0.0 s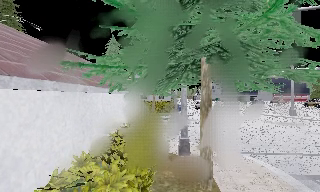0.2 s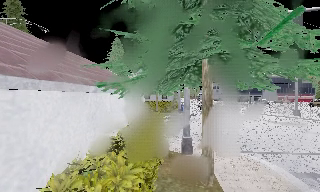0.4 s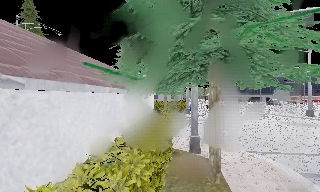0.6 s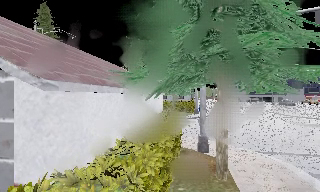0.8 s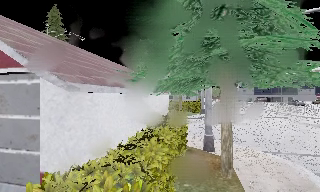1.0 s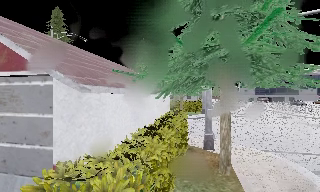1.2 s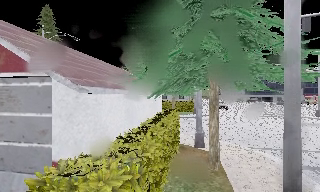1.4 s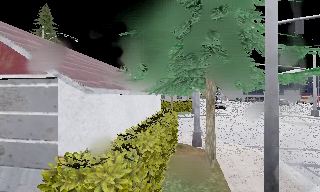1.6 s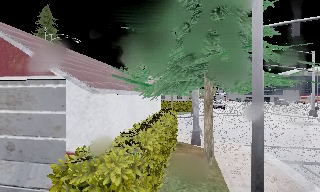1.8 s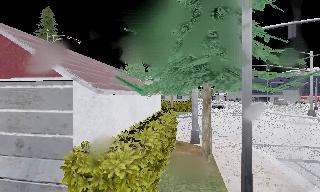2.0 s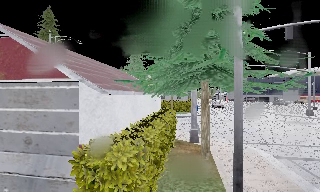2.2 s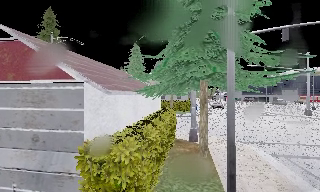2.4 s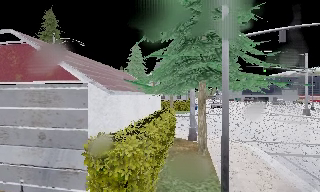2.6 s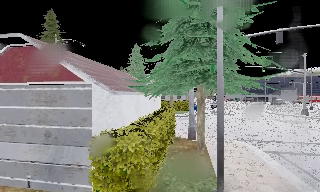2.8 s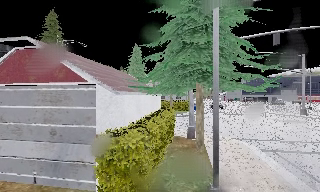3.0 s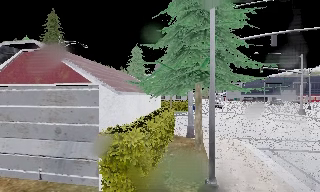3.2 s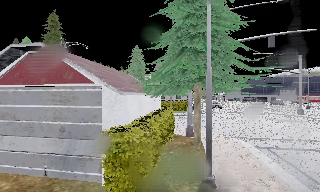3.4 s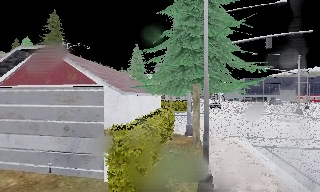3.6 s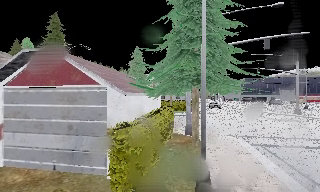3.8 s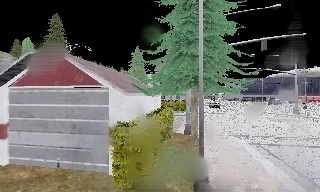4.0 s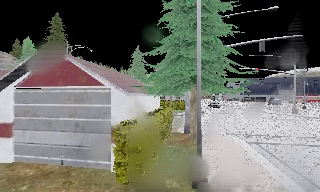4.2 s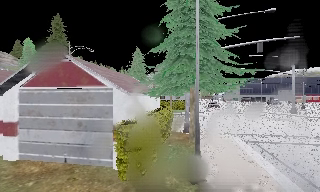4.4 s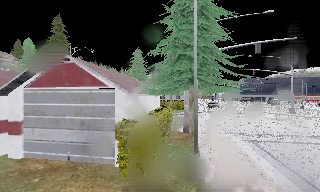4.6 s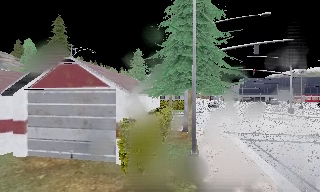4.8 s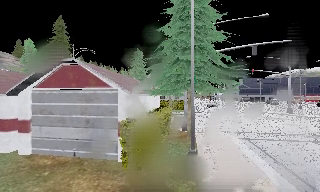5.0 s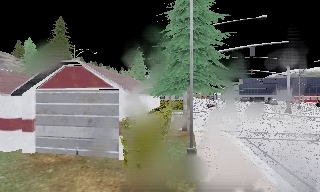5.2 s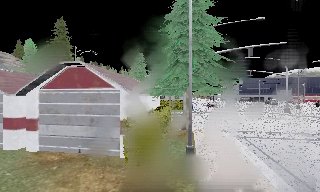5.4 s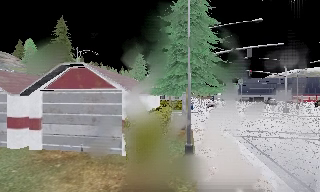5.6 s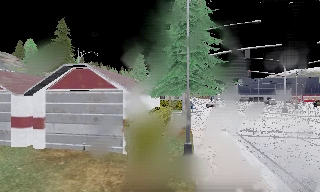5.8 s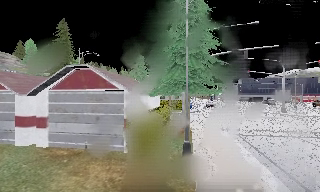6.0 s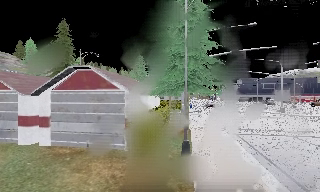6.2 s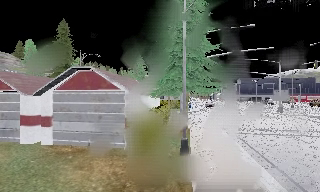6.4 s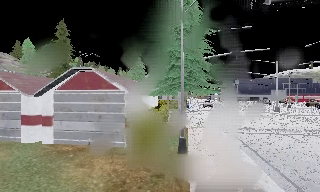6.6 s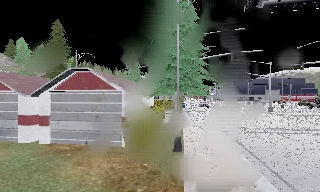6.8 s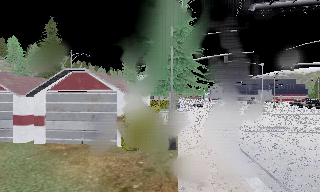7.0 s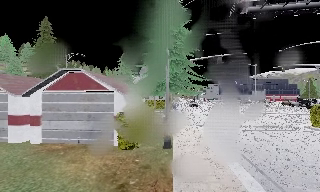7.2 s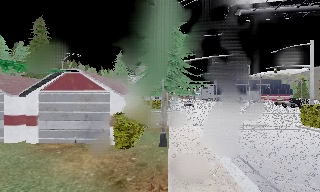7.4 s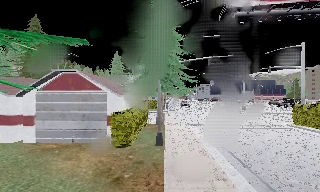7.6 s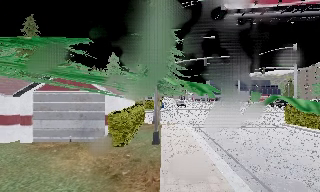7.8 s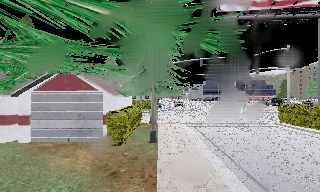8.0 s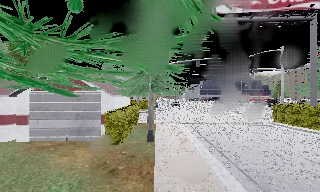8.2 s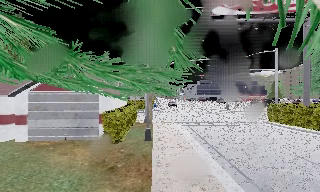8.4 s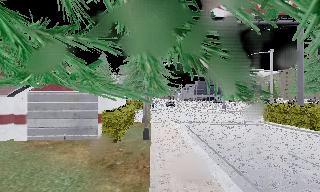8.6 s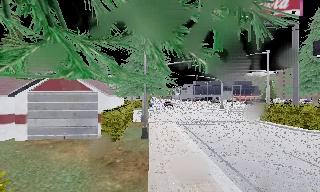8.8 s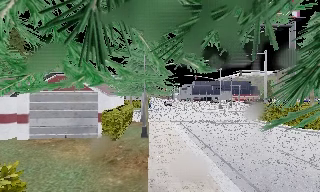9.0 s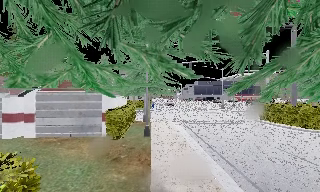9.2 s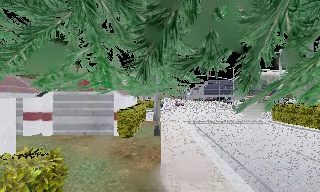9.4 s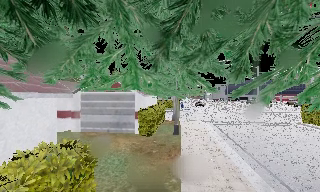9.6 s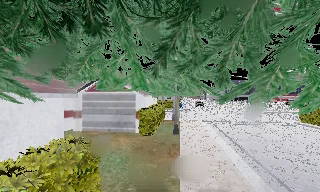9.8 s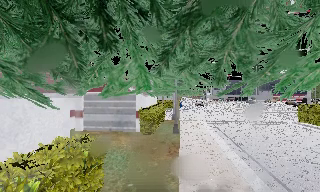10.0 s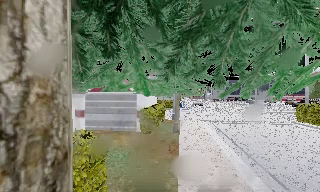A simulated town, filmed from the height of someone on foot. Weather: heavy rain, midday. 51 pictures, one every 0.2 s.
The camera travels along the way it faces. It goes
backward.
0.0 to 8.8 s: The camera travels backward, about 10 m, so what stands in front gets smaller.
8.8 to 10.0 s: The camera pans to its left, which is counterclockwise from overhead, by about 10 degrees. It travels backward, about 1.5 m, so what stands in front gets smaller.
The film runs backward here.
